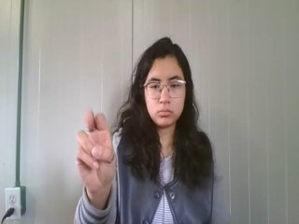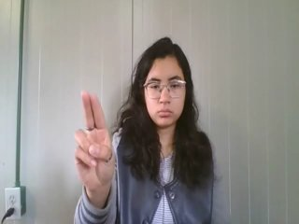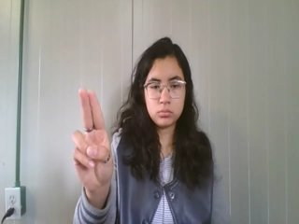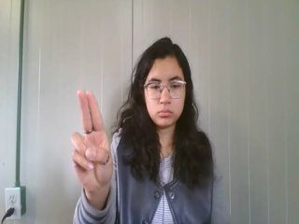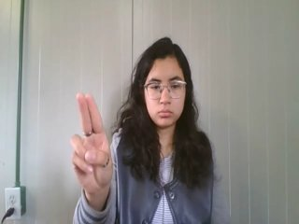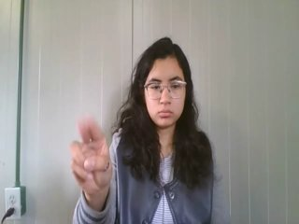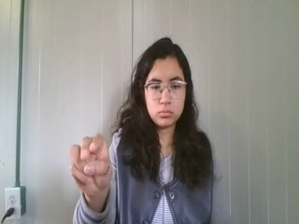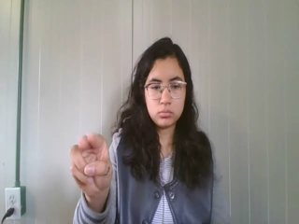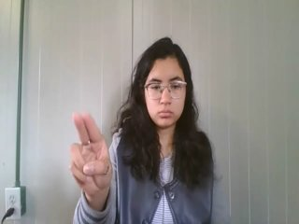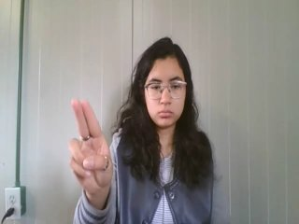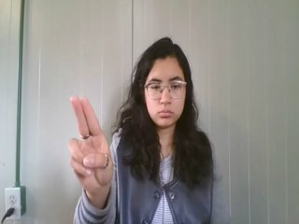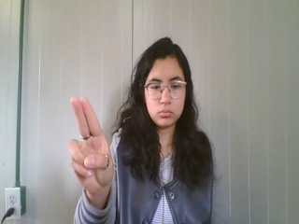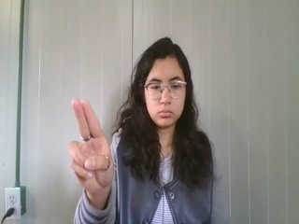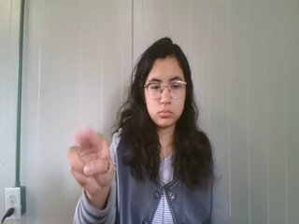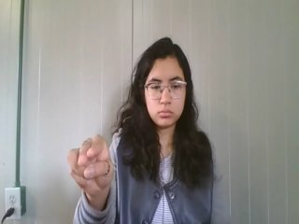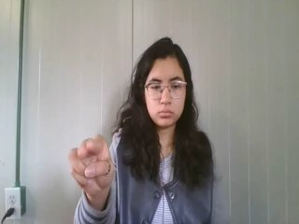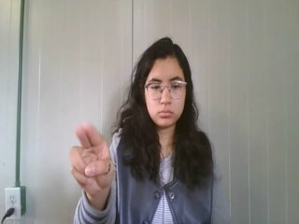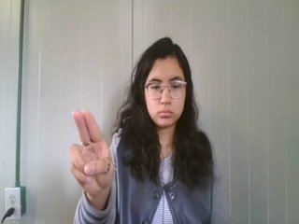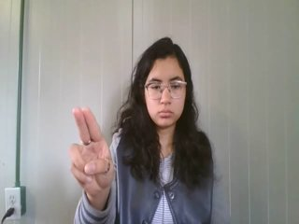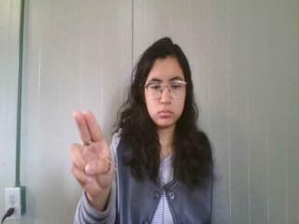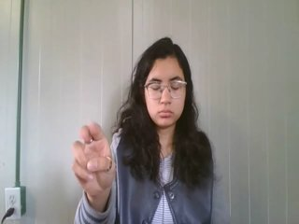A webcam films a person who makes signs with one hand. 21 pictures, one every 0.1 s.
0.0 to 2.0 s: Double click with two fingers.
